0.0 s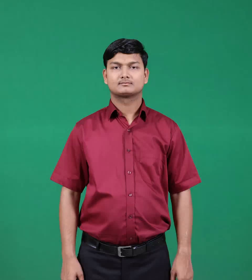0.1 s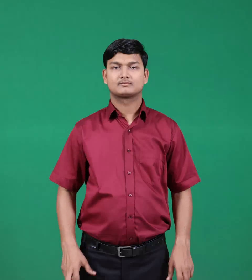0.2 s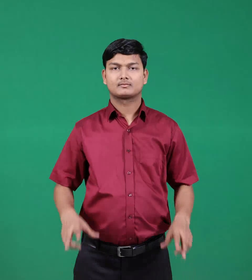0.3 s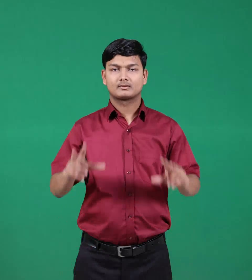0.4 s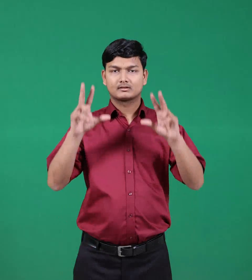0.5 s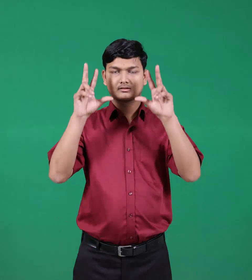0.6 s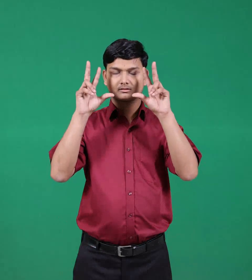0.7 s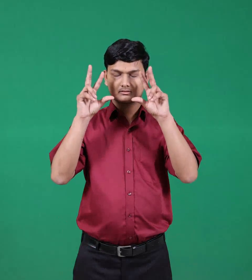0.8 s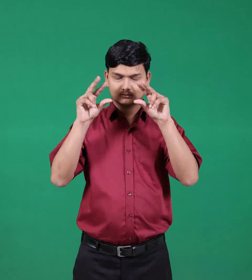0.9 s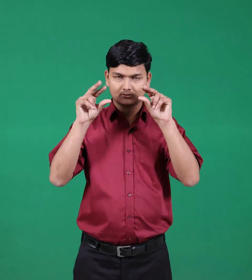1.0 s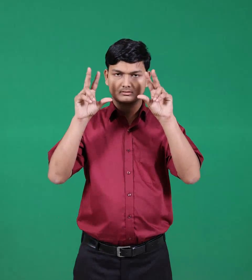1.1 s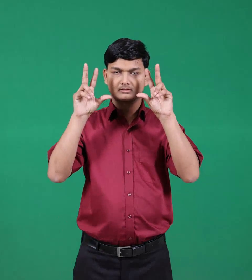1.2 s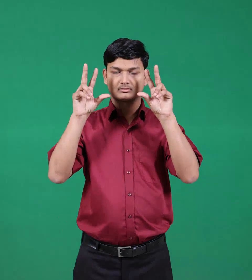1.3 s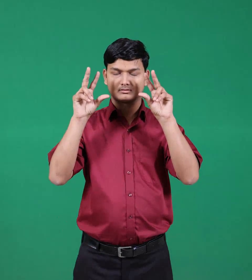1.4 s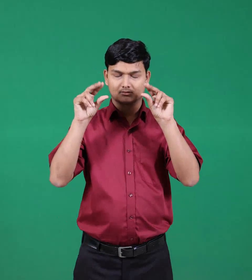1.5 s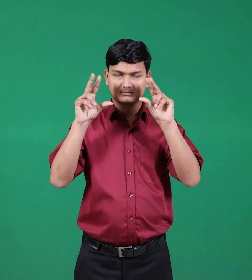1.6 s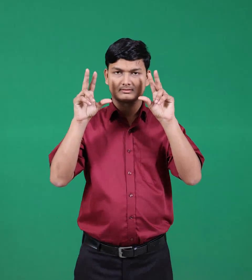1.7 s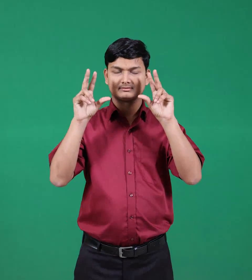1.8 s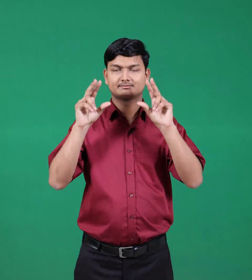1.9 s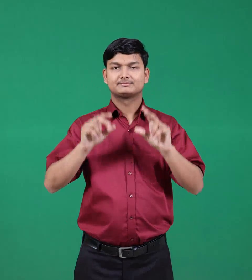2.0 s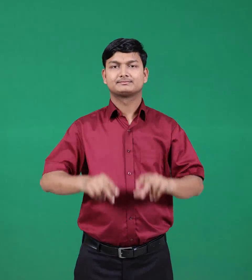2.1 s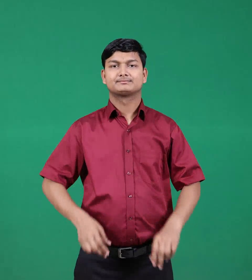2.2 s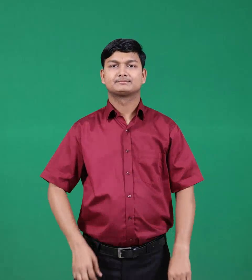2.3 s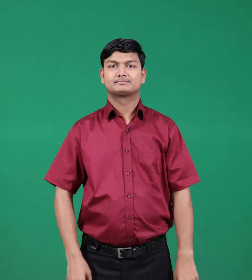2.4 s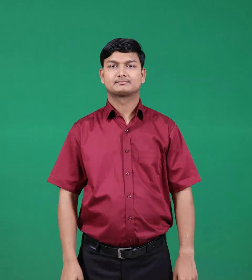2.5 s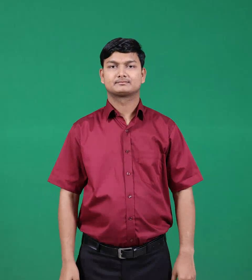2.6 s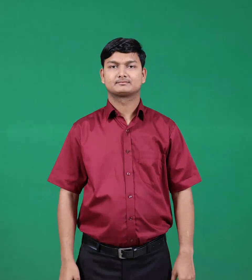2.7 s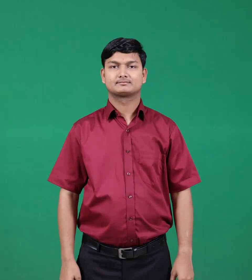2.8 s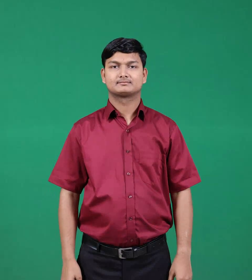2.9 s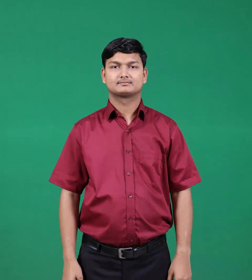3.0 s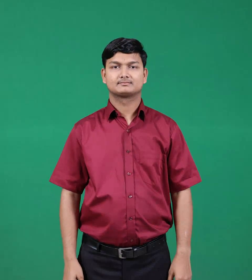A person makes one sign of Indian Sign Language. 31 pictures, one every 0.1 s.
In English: nap
